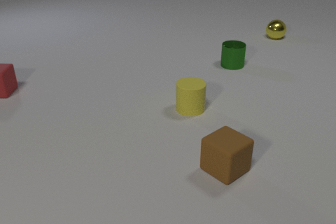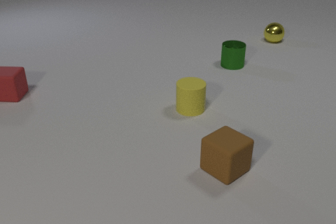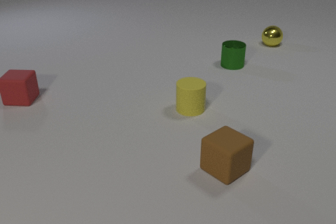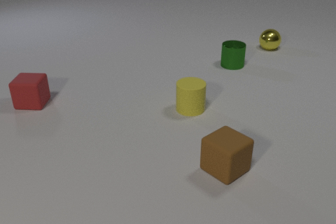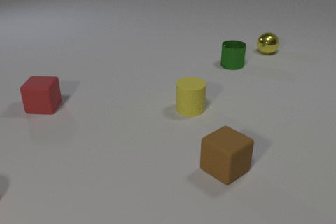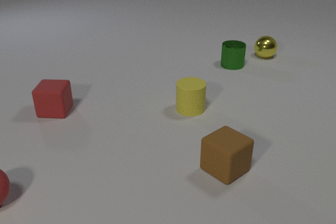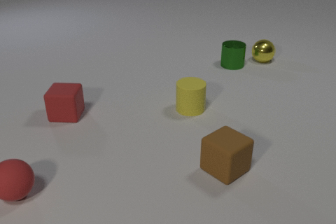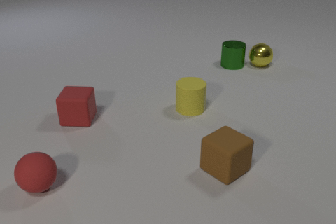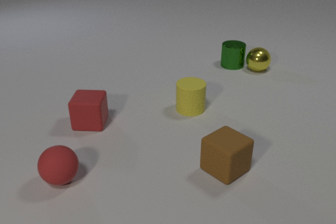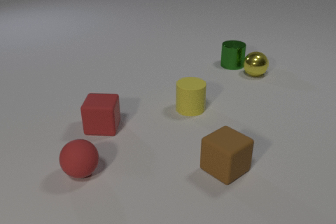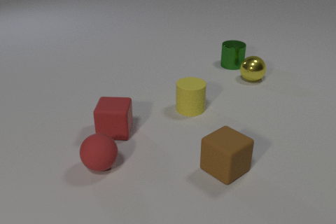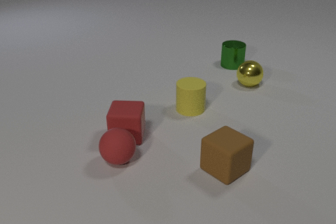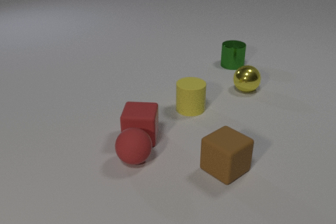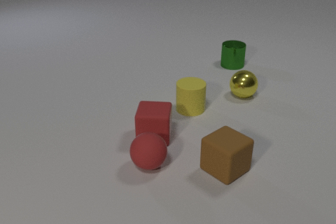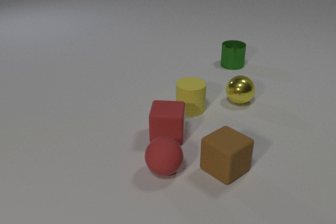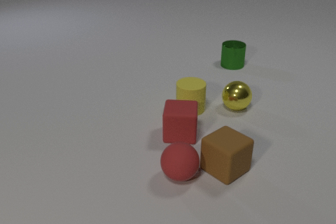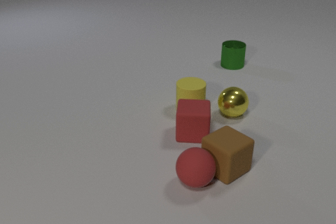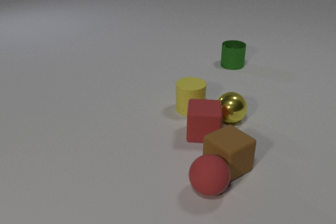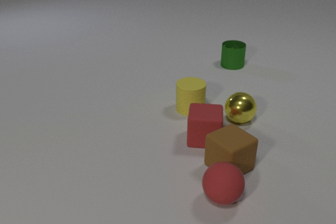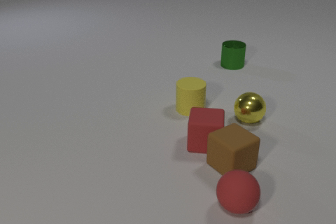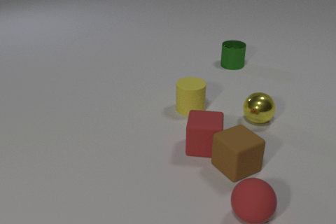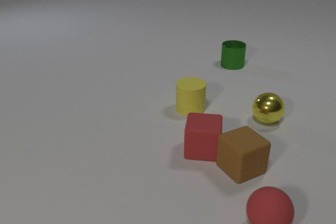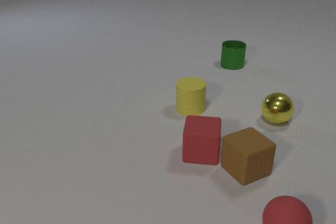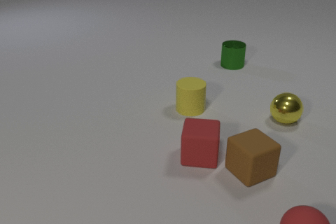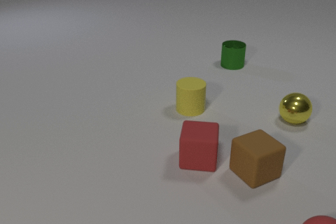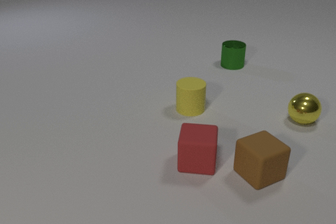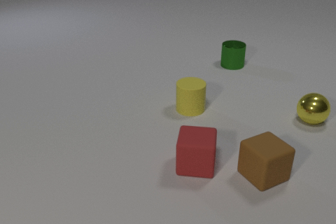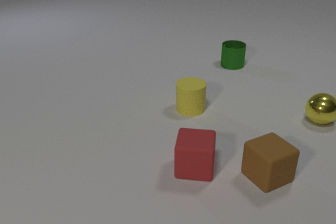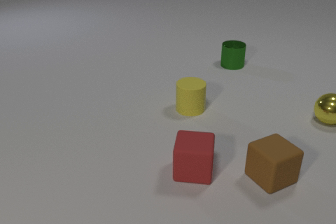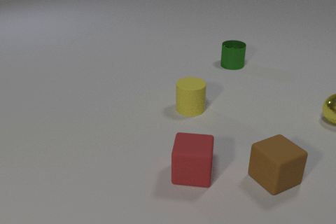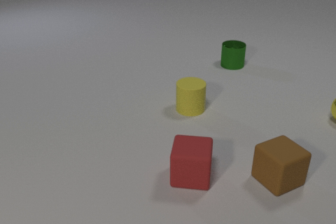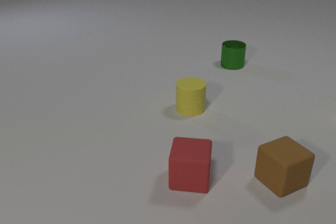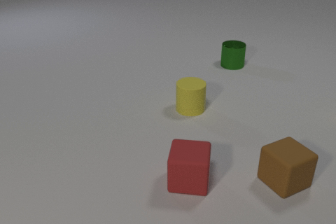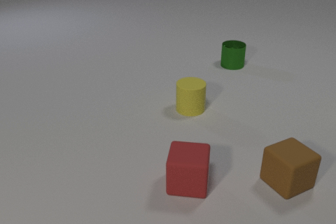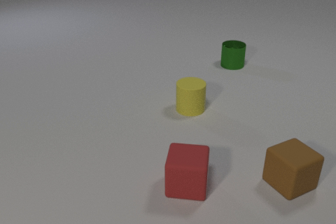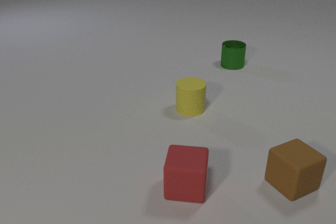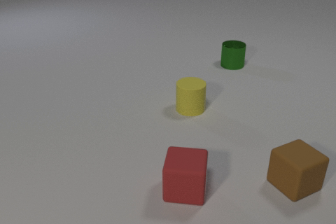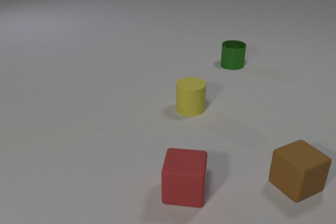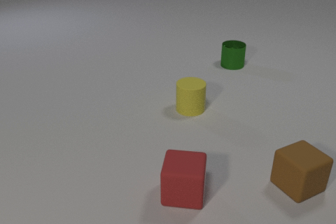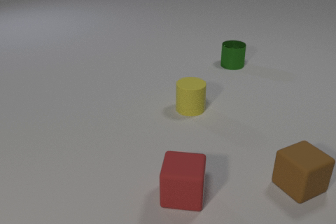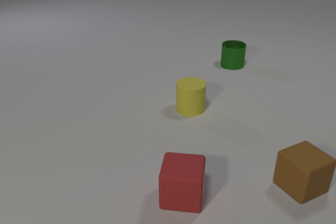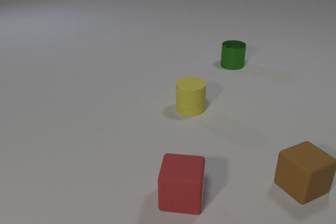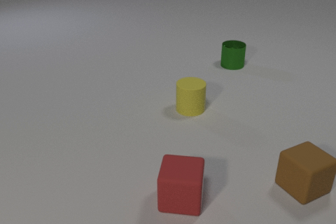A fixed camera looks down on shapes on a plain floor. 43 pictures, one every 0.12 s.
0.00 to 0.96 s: The red rubber sphere comes in at the left edge, rolls to the right. The red rubber cube slides toward the camera and to the right. The yellow metal sphere rolls toward the camera.
0.96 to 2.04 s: The red rubber sphere rolls to the right. The red rubber cube slides to the right. The yellow metal sphere rolls toward the camera. The red rubber sphere and the red rubber cube collide. The red rubber sphere and the brown rubber cube collide. The red rubber cube and the yellow metal sphere collide.
2.04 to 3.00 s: The red rubber sphere rolls to the right and toward the camera, leaves at the bottom edge. The red rubber cube slides toward the camera. The yellow metal sphere rolls to the right. The brown rubber cube slides to the right. The red rubber cube and the brown rubber cube collide.
3.00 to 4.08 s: The red rubber cube slides toward the camera. The yellow metal sphere rolls to the right, leaves at the right edge. The brown rubber cube slides to the right.
4.08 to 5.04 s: The red rubber cube slides toward the camera. The brown rubber cube slides to the right.
What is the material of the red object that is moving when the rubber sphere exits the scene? rubber.
Are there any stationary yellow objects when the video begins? yes.
What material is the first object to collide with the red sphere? rubber.
